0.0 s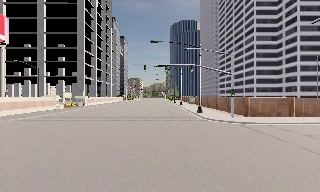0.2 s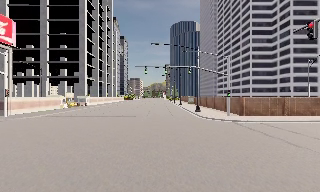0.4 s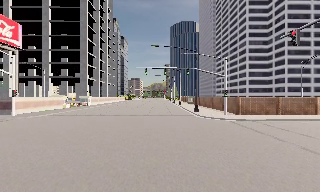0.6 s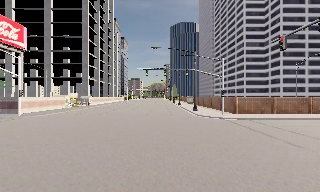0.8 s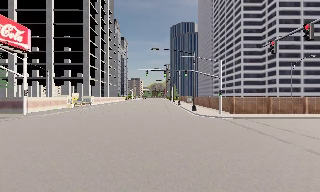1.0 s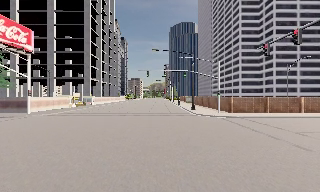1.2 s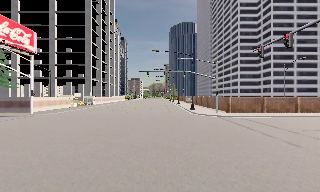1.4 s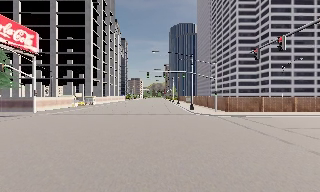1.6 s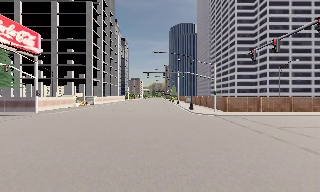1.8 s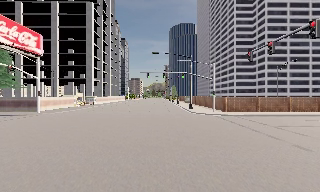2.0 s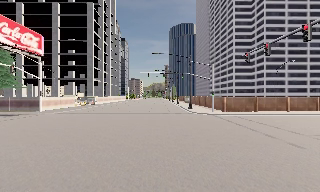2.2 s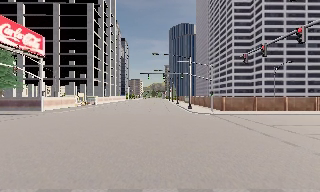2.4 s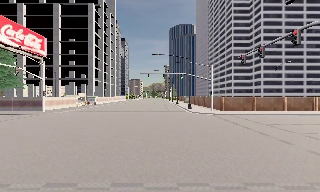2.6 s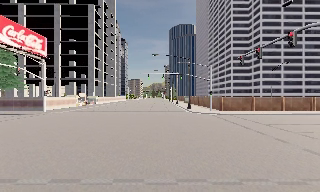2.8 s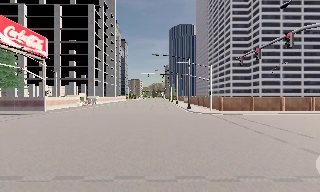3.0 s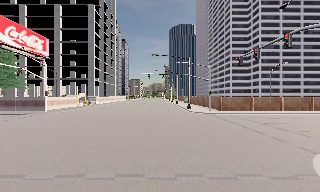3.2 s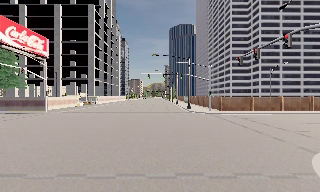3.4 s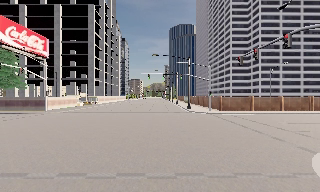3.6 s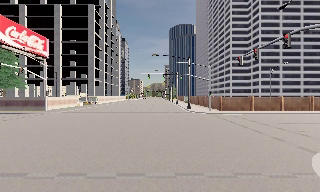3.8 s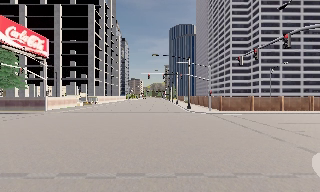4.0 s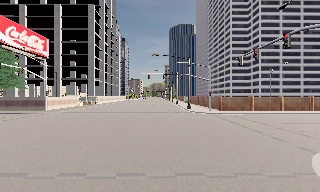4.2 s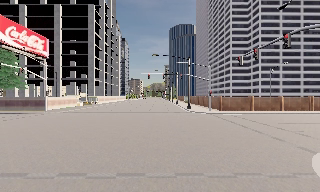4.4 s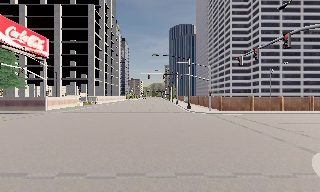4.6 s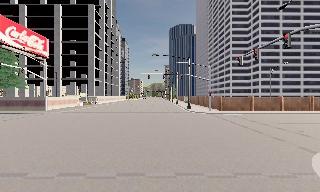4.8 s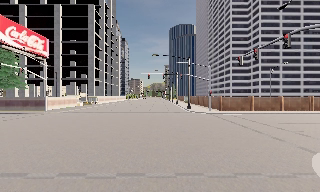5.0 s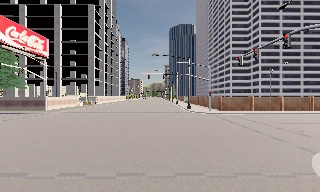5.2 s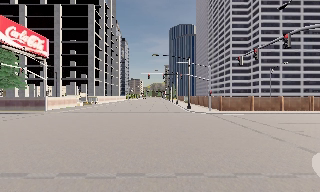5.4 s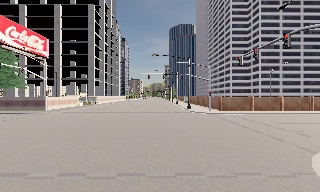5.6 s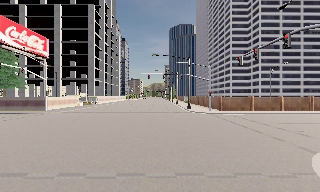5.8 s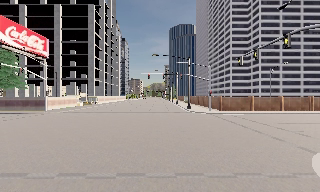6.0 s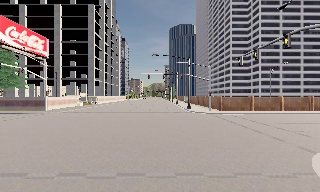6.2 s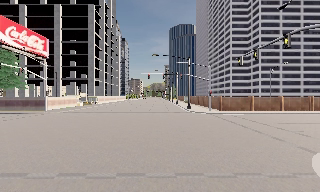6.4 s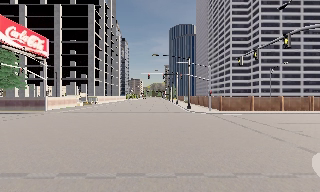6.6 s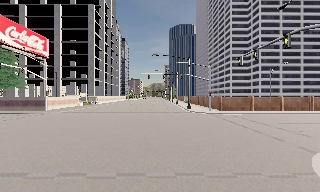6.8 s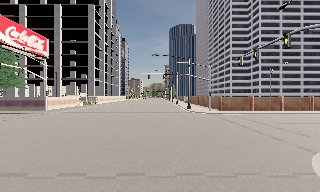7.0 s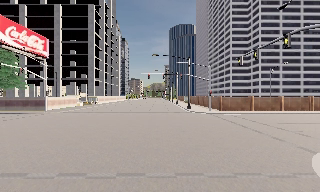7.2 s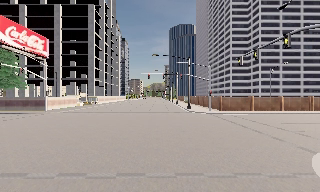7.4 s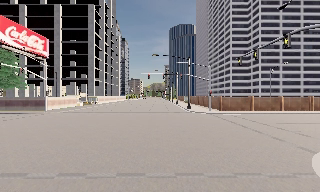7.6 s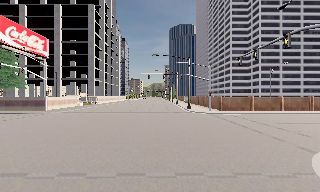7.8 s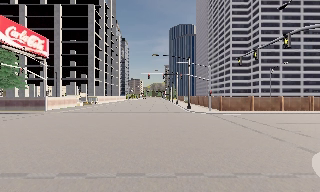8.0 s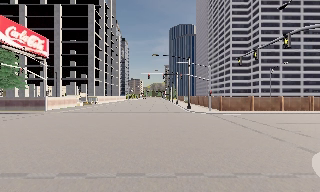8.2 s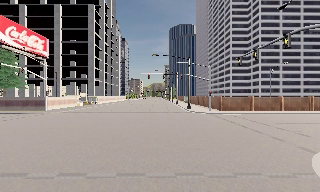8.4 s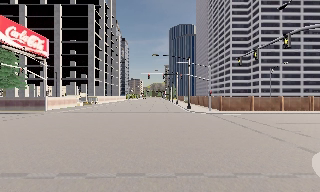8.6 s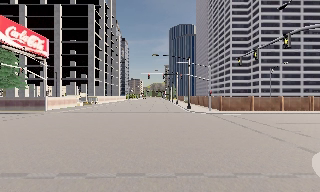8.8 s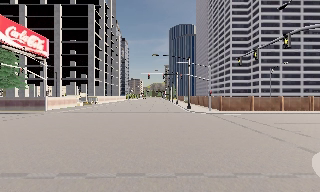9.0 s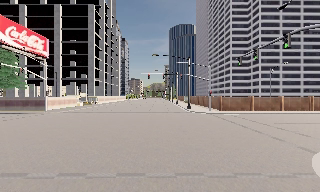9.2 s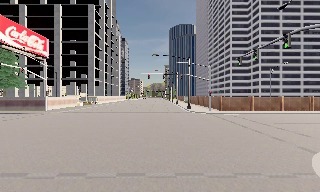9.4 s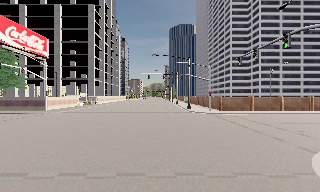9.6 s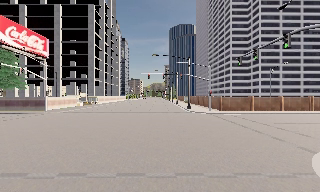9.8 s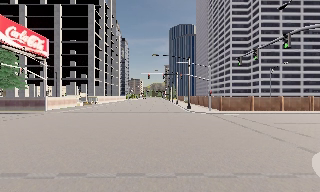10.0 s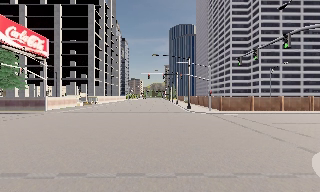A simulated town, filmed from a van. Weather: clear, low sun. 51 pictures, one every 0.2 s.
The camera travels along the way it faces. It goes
backward.
0.0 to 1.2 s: The camera travels backward, about 5 m, so what stands in front gets smaller. It loses speed.
1.2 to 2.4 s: The camera travels backward, about 2.5 m, so what stands in front gets smaller.
2.4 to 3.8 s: The camera travels backward, about 0.5 m, so what stands in front gets smaller. It loses speed.
3.8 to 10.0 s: The camera keeps its place and its aim.
The film runs backward here.
